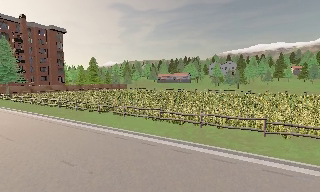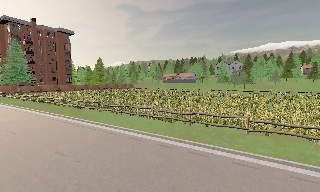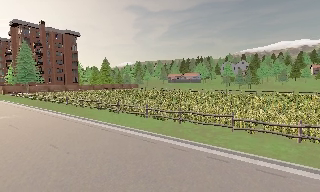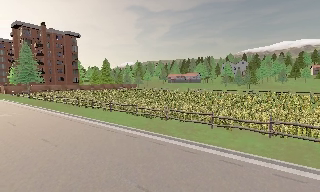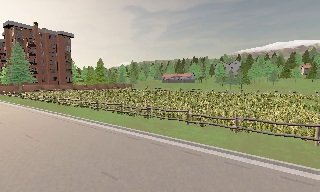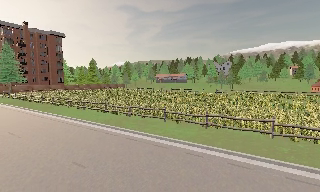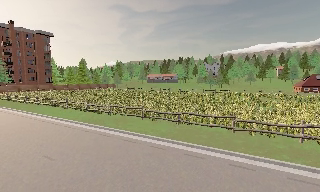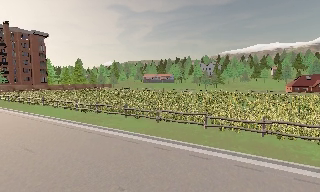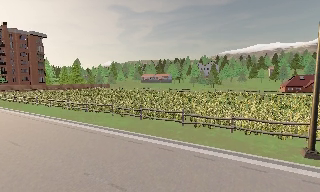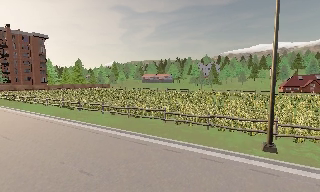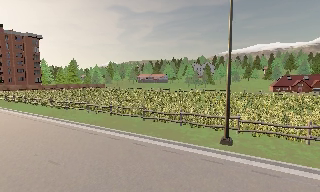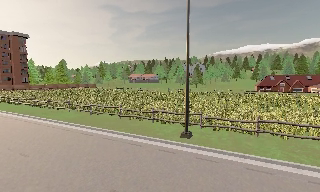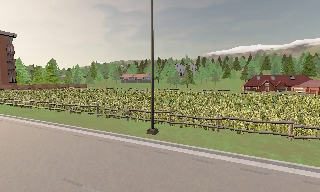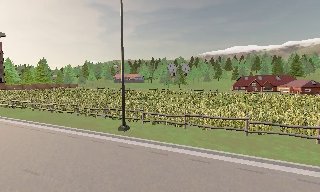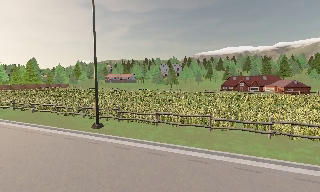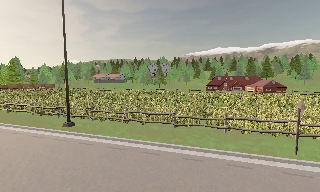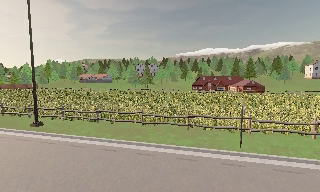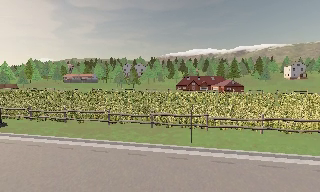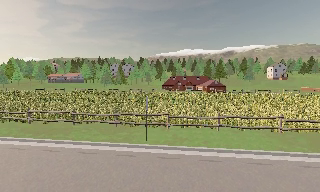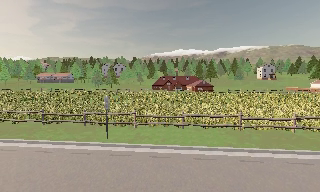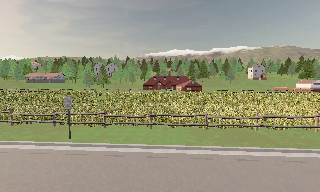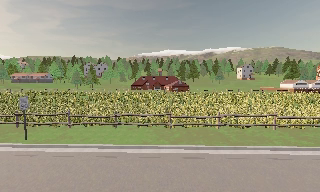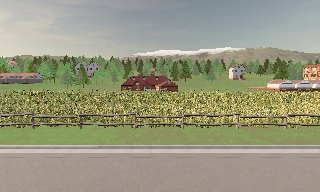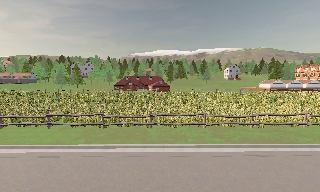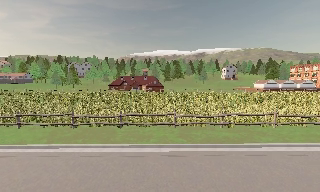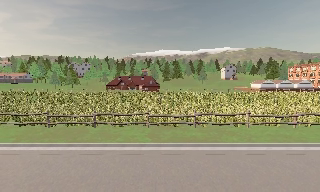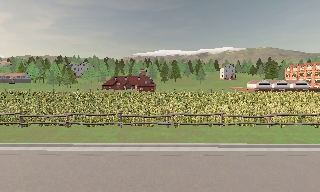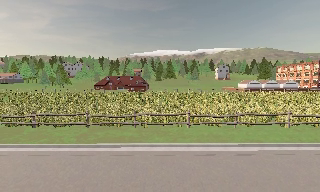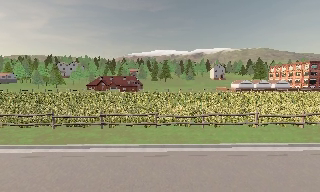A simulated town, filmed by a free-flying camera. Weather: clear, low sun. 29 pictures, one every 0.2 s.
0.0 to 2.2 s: The camera travels to its right and backward, about 18 m, so close, fixed things drift to the left.
2.2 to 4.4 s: The camera pans to its right, which is clockwise from overhead, by about 25 degrees. It travels to its right, about 20 m, so close, fixed things drift to the left.
4.4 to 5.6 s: The camera travels to its right, about 13 m, so close, fixed things drift to the left.
The film runs backward here.
